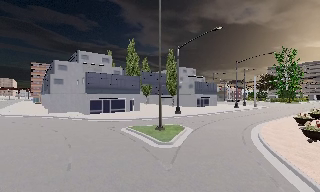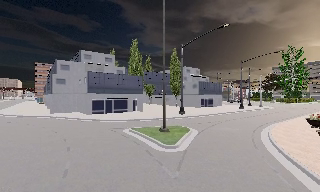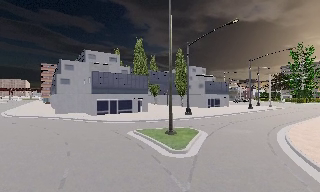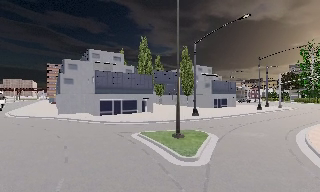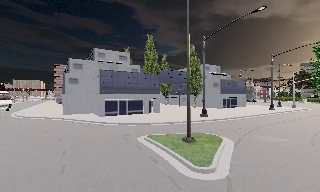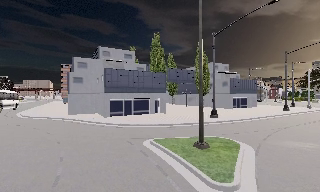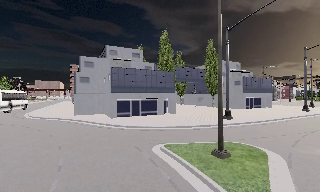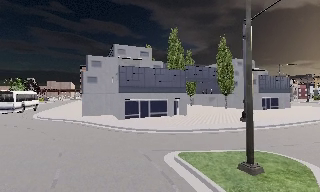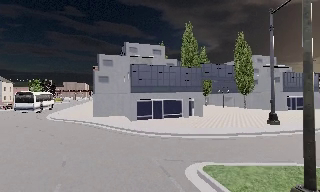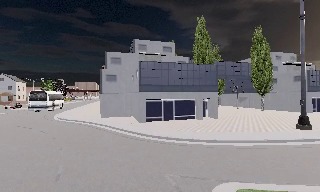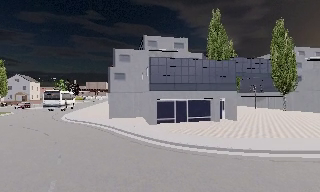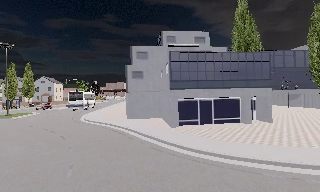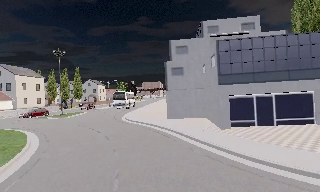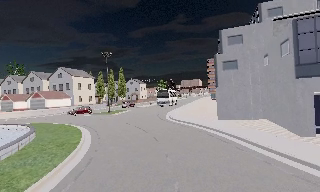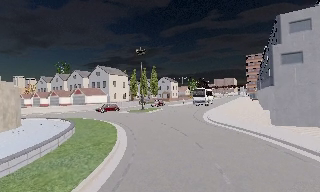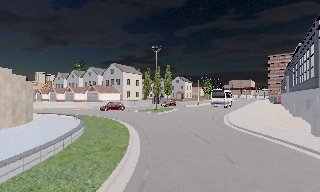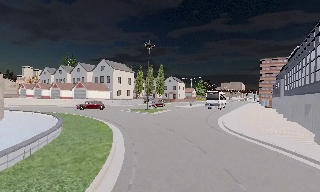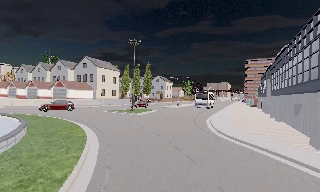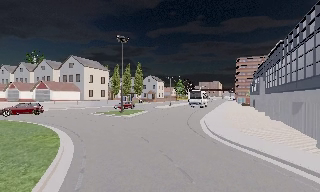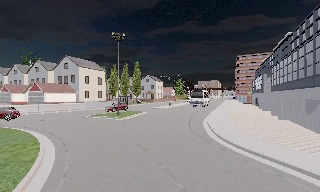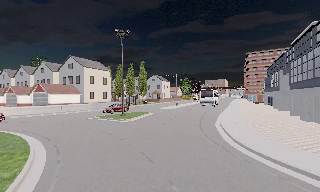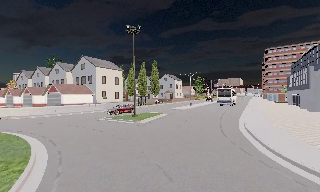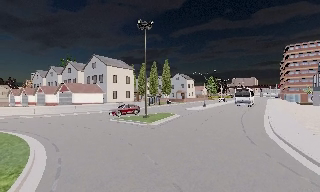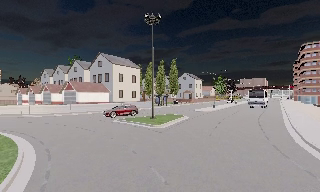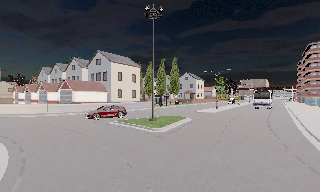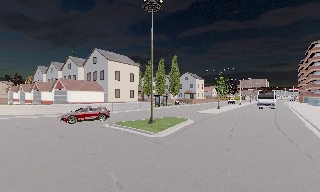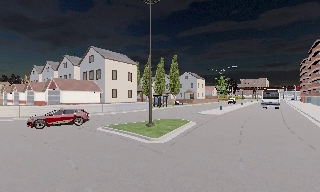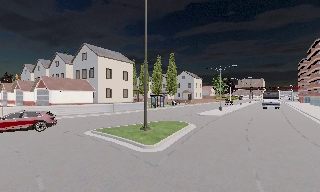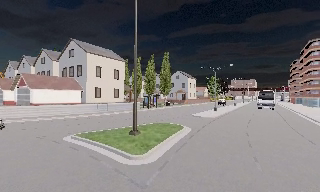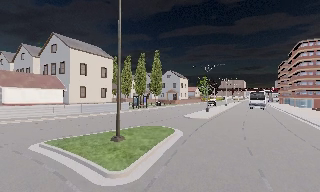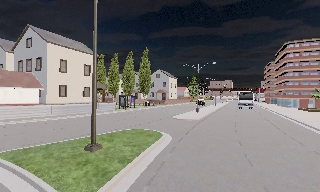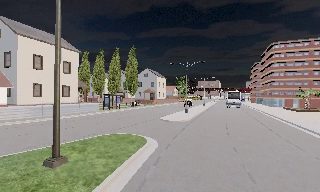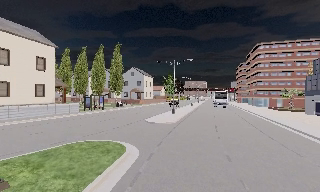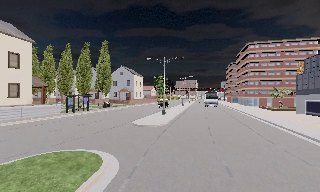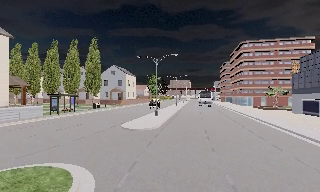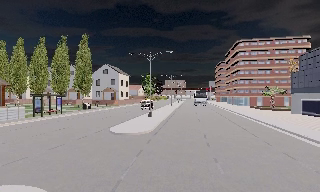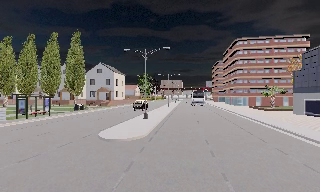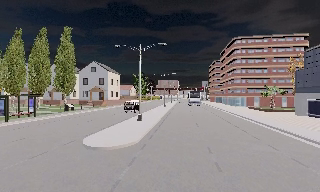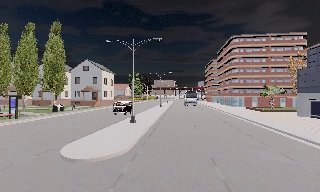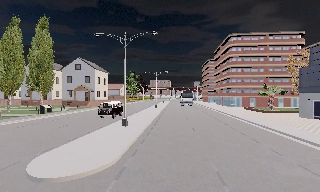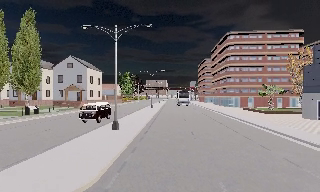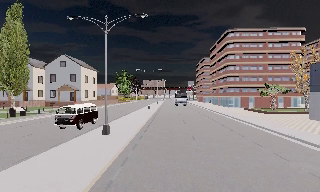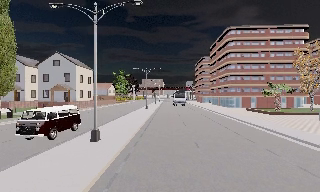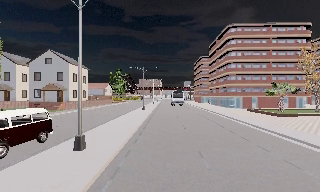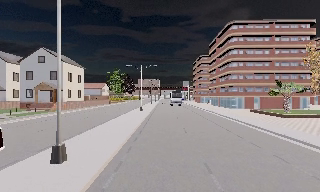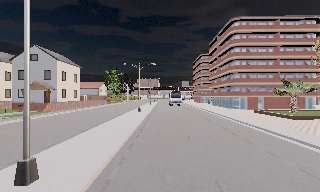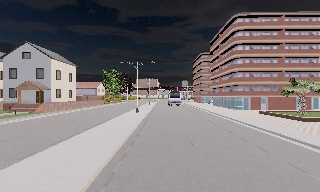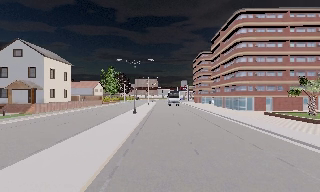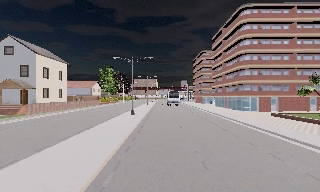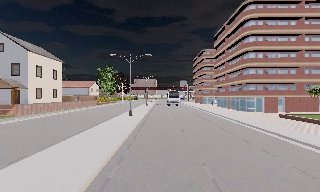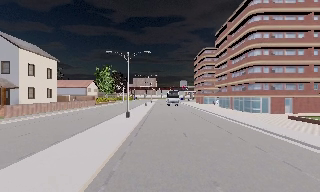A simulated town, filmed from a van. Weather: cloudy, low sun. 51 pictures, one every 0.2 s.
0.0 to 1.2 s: The camera swings to its left by about 10 degrees, and the scene slides to the right. It travels forward, about 5 m, so what stands in front looms larger. It gains speed.
1.2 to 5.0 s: The camera pans to its left, which is counterclockwise from overhead, by about 65 degrees. It travels forward, about 30 m.
5.0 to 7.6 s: The camera pans to its right, which is clockwise from overhead, by about 30 degrees. It travels forward, about 19 m, so what stands in front looms larger.
7.6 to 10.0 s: The camera travels forward, about 18 m, so what stands in front looms larger.
The film runs forward here.
